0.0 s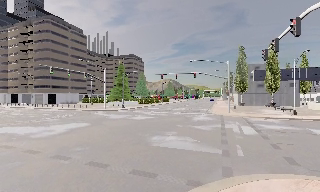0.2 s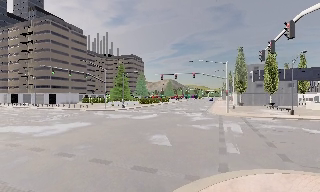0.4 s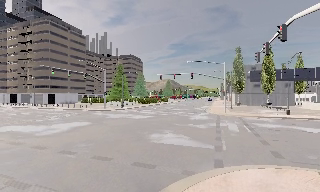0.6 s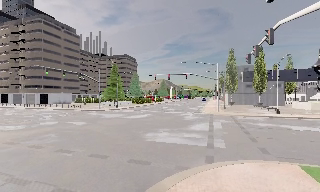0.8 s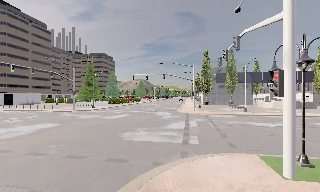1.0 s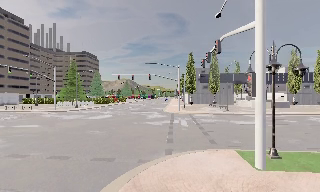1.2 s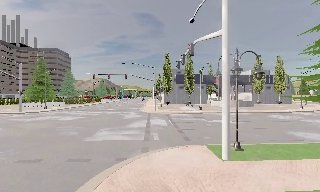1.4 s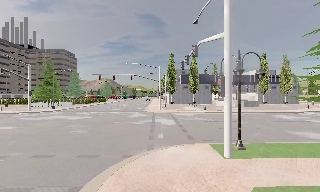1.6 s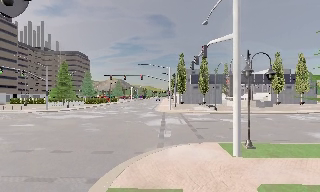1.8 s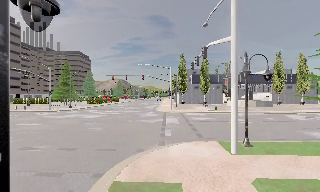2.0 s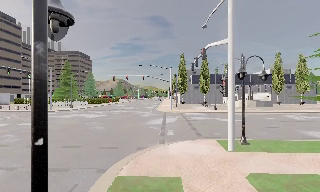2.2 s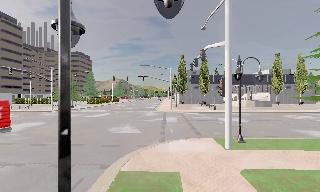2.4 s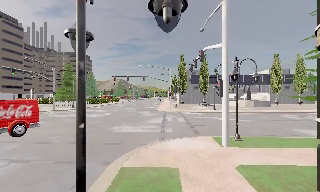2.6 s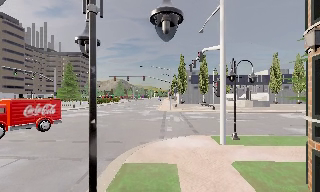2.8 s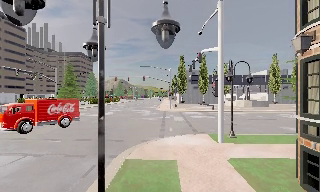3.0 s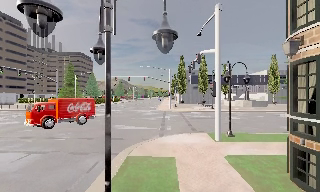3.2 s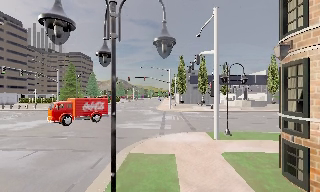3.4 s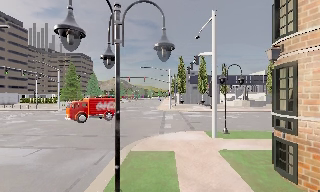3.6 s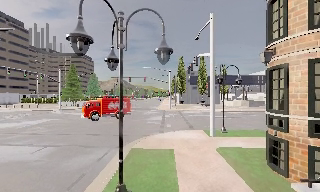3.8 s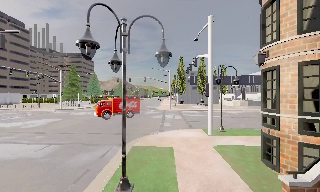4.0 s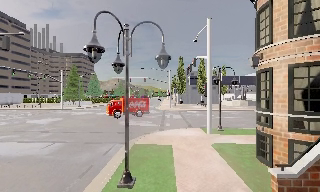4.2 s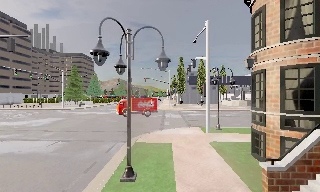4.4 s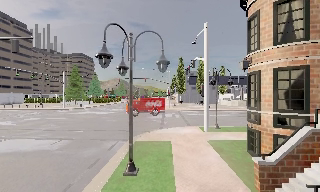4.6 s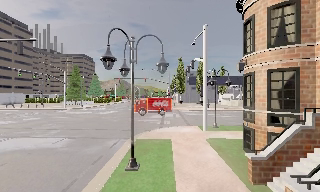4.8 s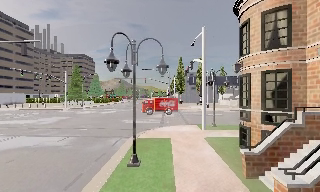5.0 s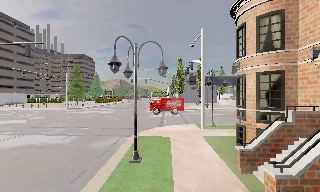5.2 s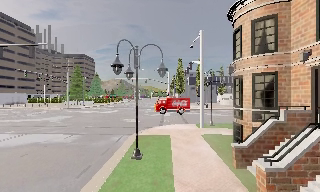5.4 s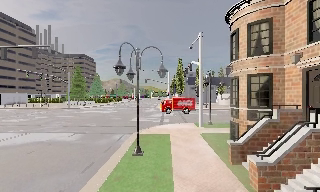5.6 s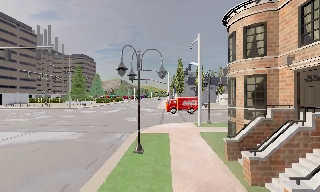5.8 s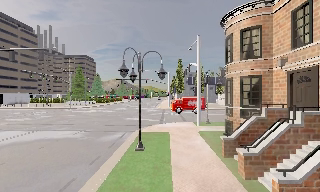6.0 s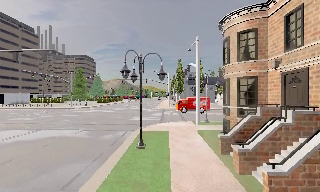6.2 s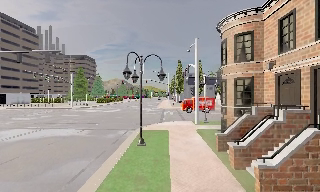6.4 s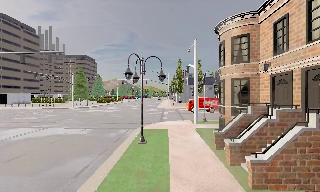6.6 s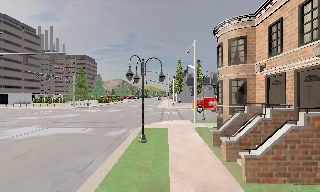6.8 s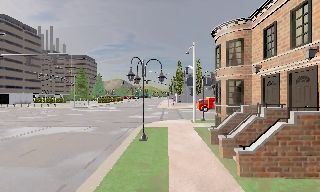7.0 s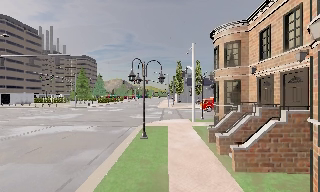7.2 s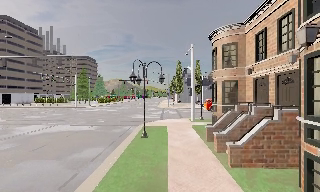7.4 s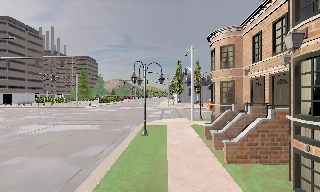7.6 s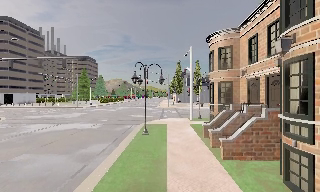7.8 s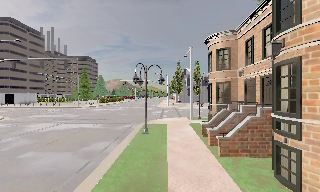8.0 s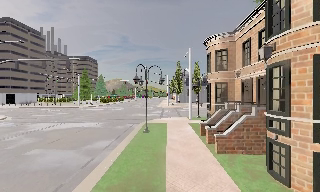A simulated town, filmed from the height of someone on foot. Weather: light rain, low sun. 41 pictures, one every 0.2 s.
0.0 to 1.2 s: The camera swings to its right by about 25 degrees, and the scene slides to the left. It travels backward, about 2 m, so what stands in front gets smaller.
1.2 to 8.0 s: The camera travels backward, about 11 m, so what stands in front gets smaller.
The film runs backward here.
